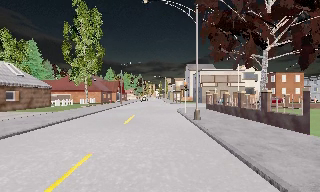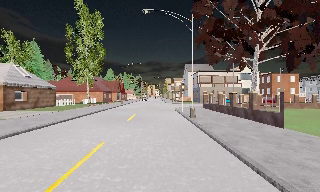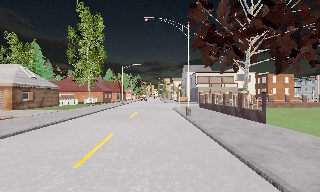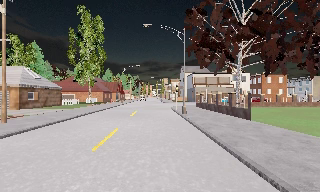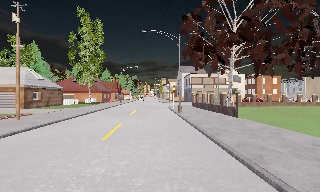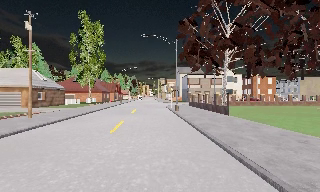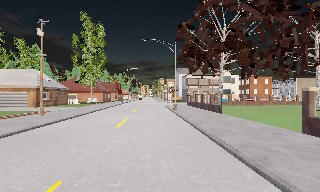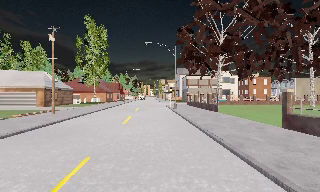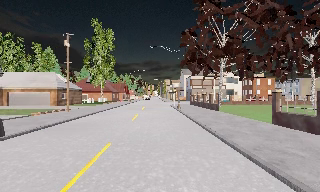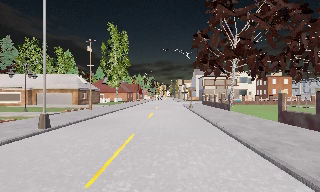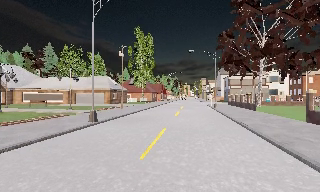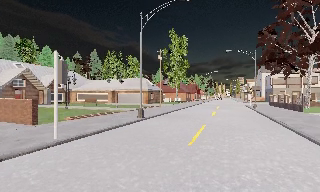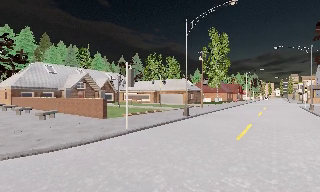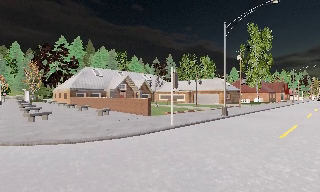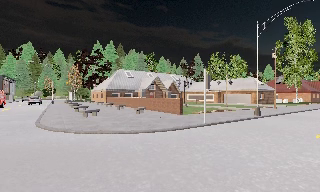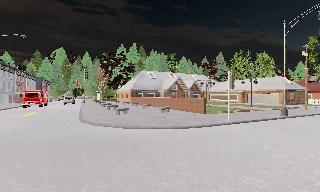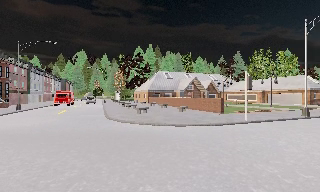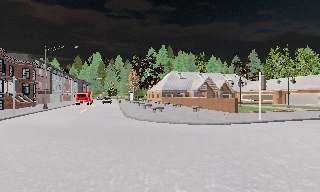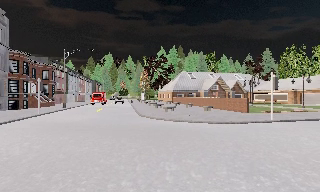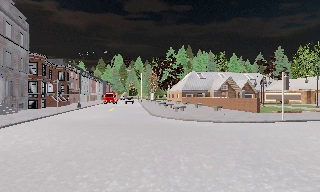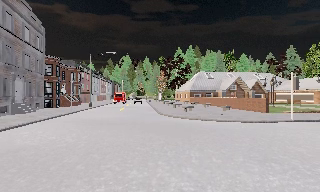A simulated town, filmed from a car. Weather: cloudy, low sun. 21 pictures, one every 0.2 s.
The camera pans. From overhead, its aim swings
counterclockwise.
The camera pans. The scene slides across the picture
to the right.
0.0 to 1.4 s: The camera travels backward, about 8 m, so what stands in front gets smaller.
1.4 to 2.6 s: The camera pans to its left, which is counterclockwise from overhead, by about 50 degrees. It travels backward, about 7 m.
2.6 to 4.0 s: The camera swings to its left by about 35 degrees, and the scene slides to the right. It travels backward and to its left, about 5 m. It loses speed.
The film runs backward here.
